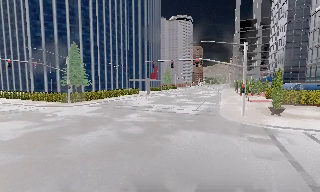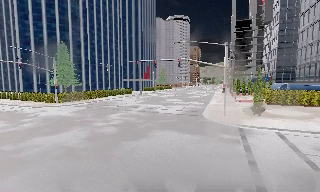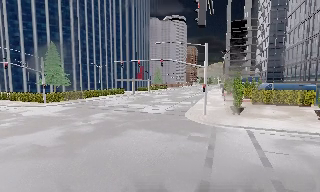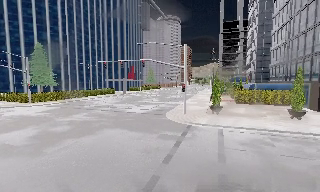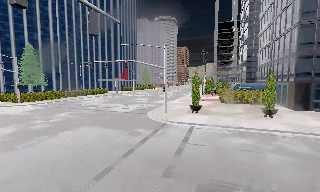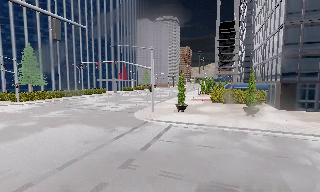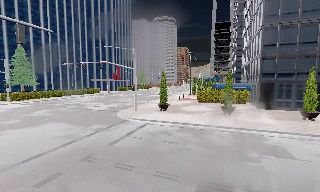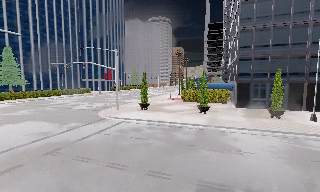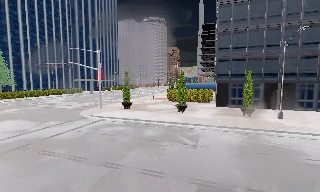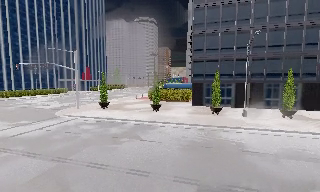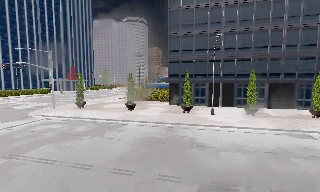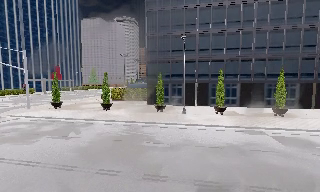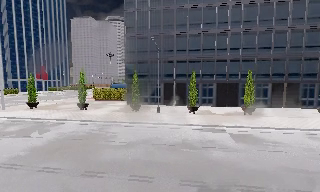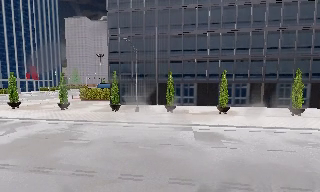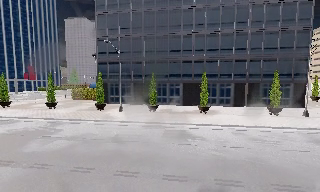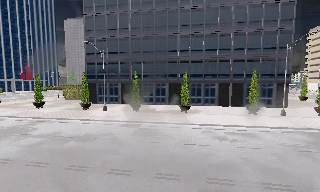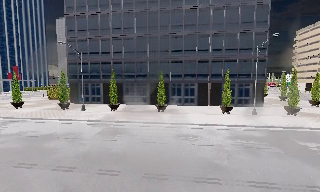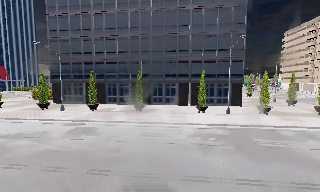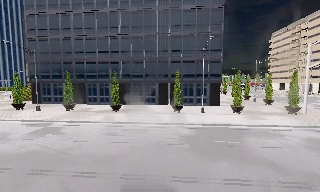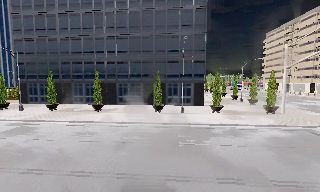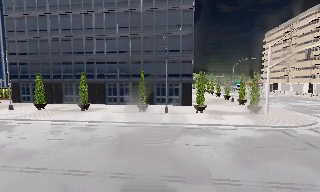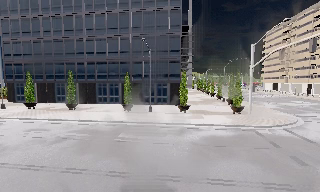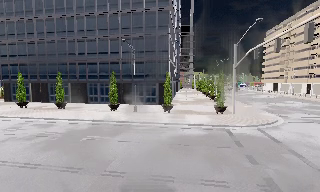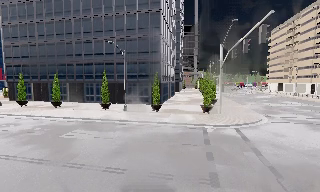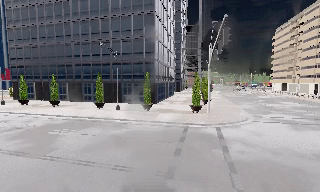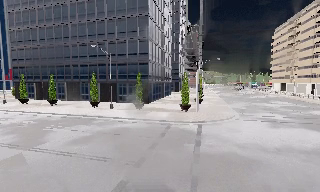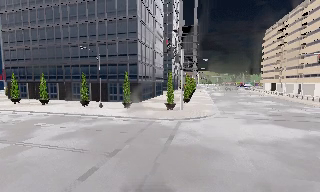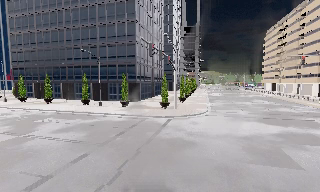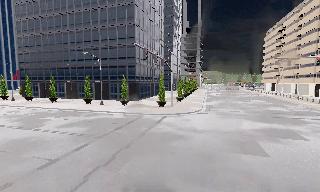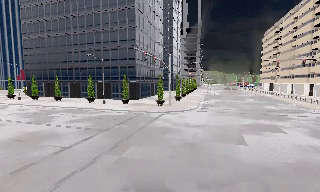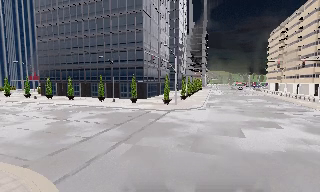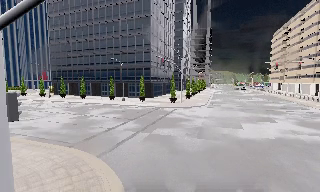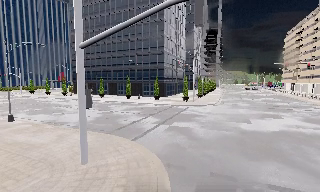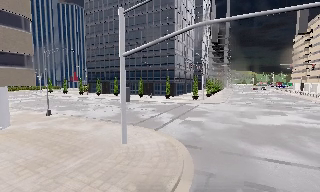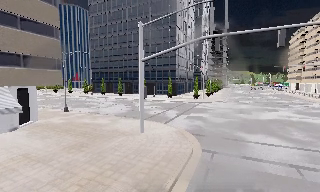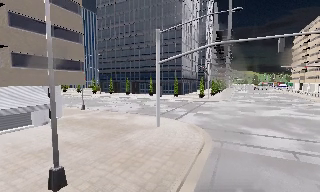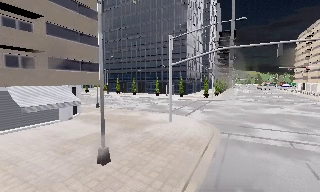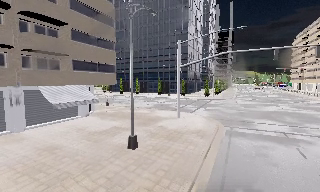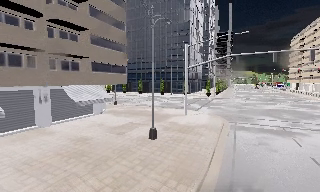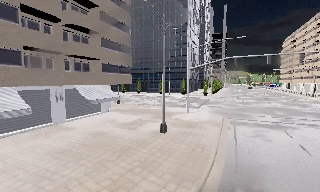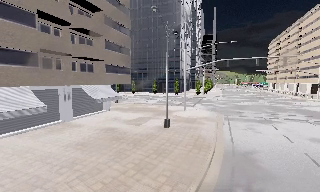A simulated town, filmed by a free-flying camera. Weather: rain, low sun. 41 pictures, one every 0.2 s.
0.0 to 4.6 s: The scene slides to the left, as the camera pans about 10 degrees to its right. It travels to its right, about 50 m, so close, fixed things drift to the left.
4.6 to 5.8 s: The camera travels to its right and backward, about 10 m, so close, fixed things drift to the left.
5.8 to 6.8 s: The camera travels backward, about 11 m, so what stands in front gets smaller.
6.8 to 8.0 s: The camera travels backward and to its left, about 11 m, so what stands in front gets smaller.
The film runs forward here.
